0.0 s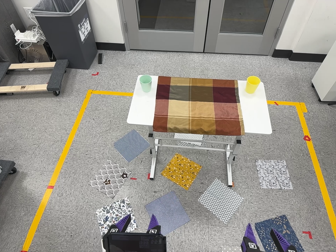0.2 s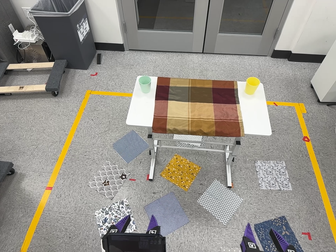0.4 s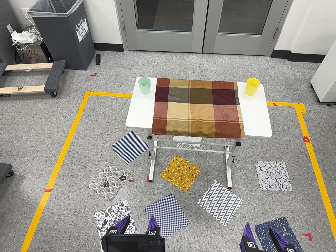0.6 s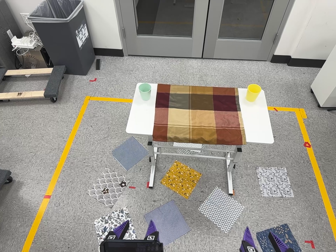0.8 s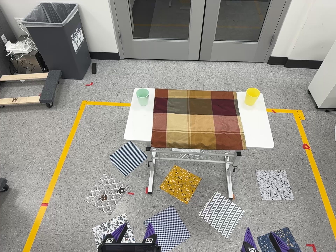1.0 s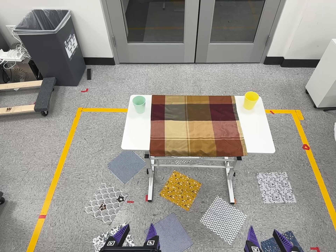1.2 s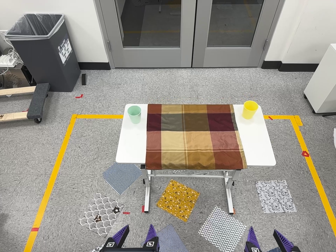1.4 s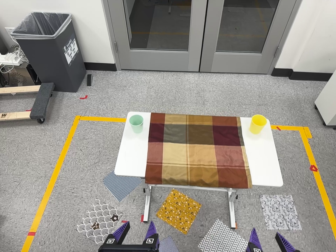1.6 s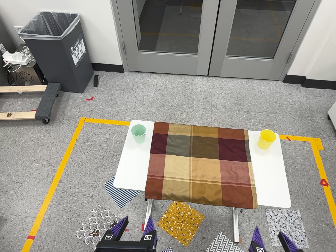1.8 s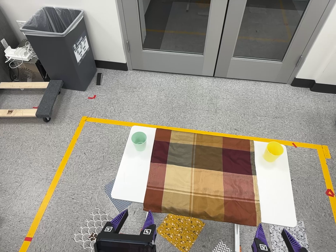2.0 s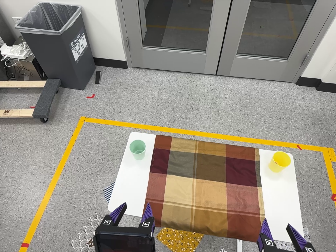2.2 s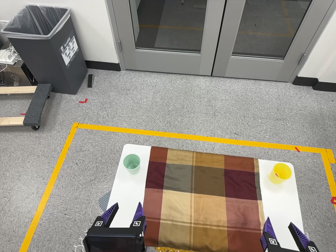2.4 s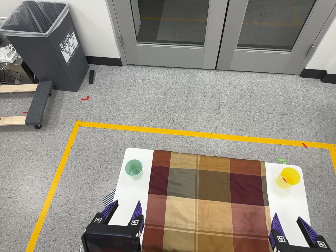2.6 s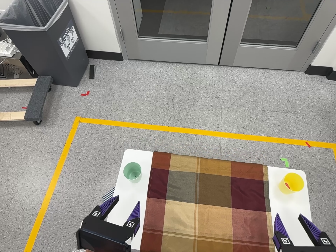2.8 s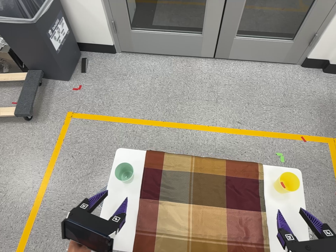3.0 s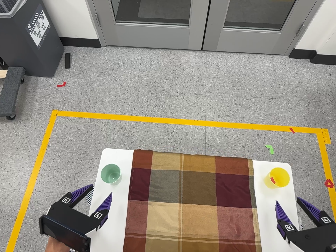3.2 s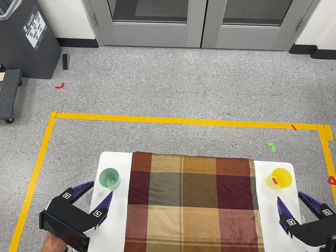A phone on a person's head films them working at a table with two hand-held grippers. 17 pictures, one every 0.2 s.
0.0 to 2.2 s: The camera travels toward the top of its view and forward, about 60 cm, so close, fixed things drift downward.
2.2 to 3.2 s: The camera travels toward the top of its view and forward, about 24 cm. Its aim tips toward the bottom of its view by about 10 degrees.
The film runs forward here.
